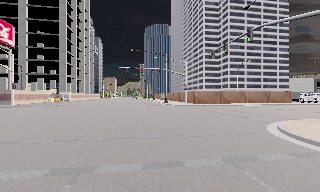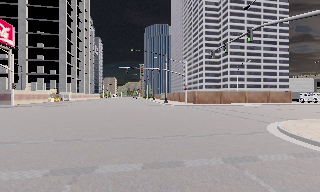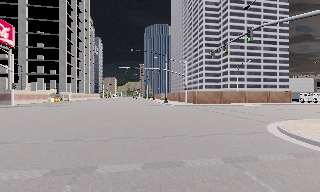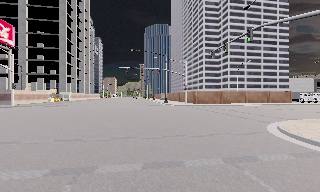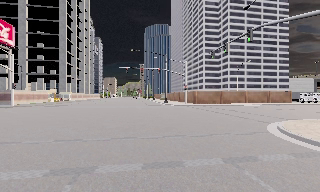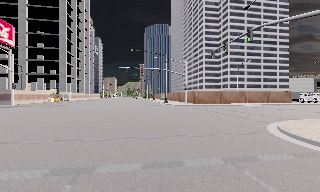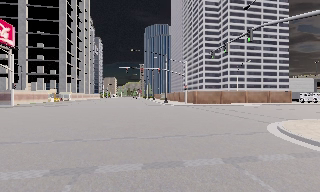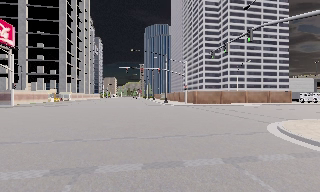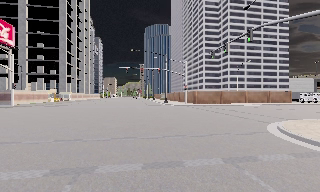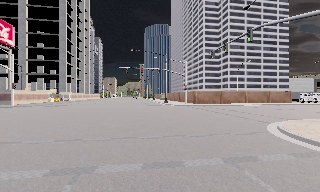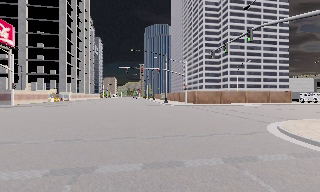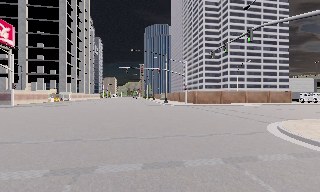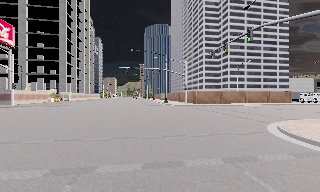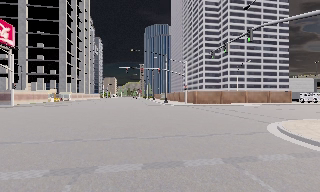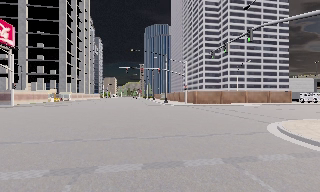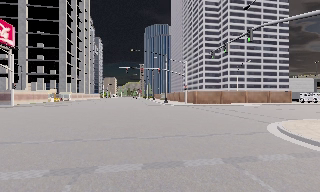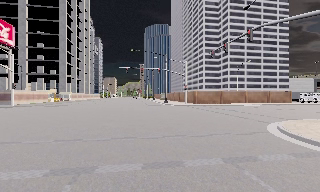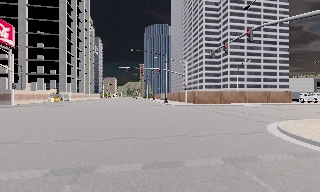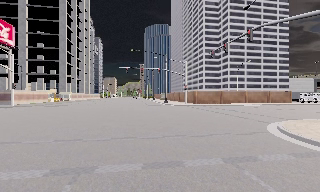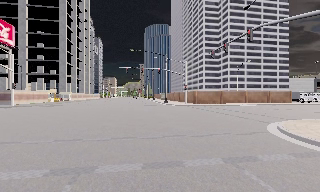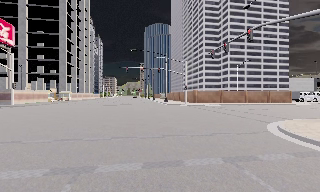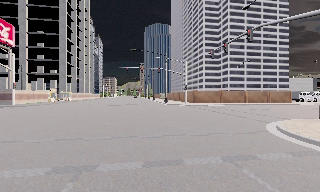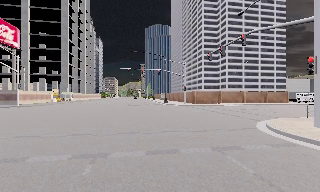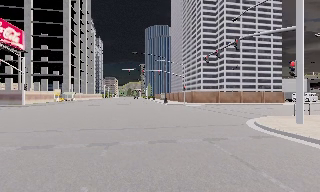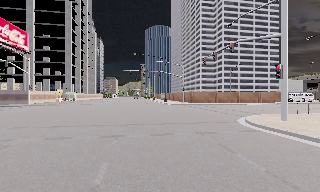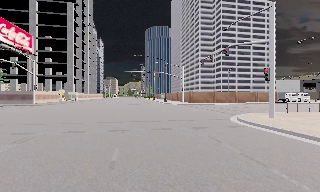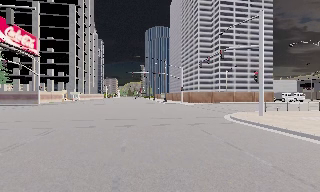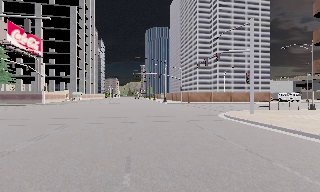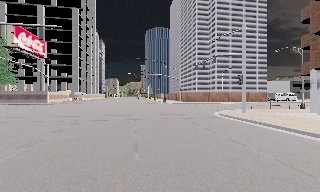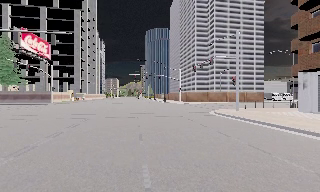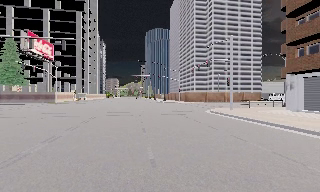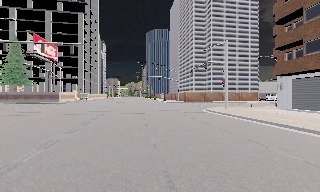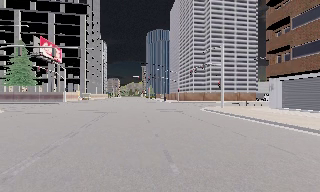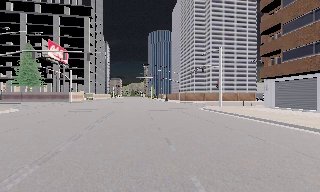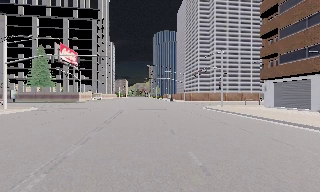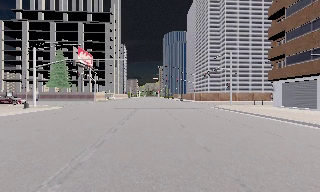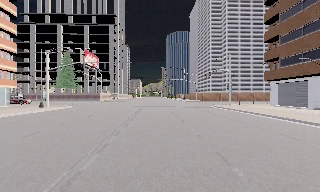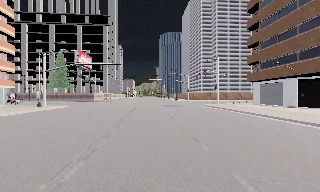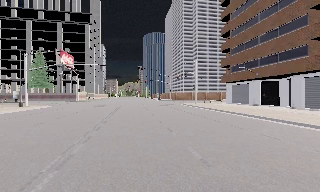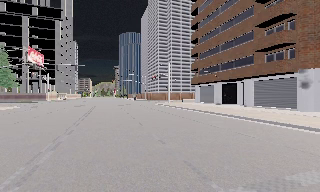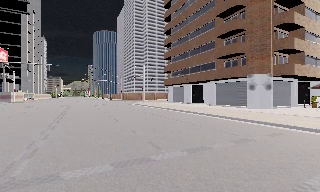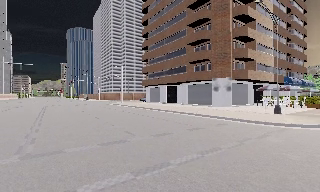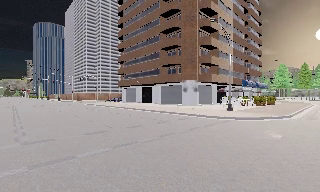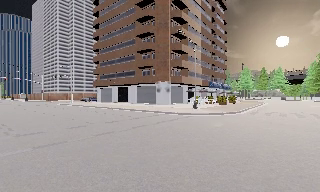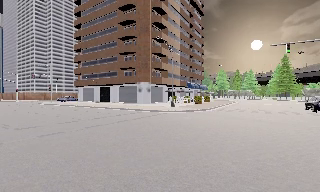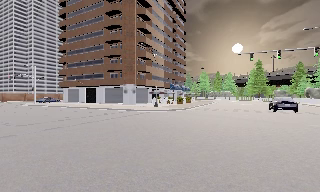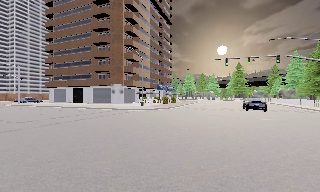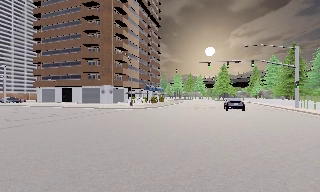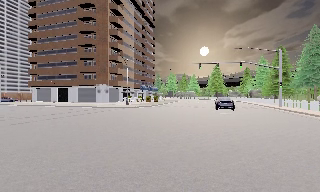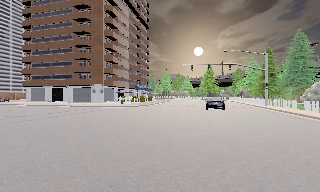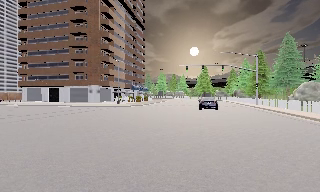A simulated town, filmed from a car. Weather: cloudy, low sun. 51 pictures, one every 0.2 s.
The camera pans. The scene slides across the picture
to the left.
The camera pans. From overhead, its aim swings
clockwise.
0.0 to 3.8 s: The camera keeps its place and its aim.
3.8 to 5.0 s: The camera travels backward, about 4 m, so what stands in front gets smaller. It gains speed.
5.0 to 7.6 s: The camera travels backward, about 18 m, so what stands in front gets smaller.
7.6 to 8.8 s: The scene slides to the left, as the camera pans about 45 degrees to its right. It travels backward, about 11 m.
8.8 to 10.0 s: The scene slides to the left, as the camera pans about 20 degrees to its right. It travels backward, about 8 m, so what stands in front gets smaller. It loses speed.
The film runs backward here.
